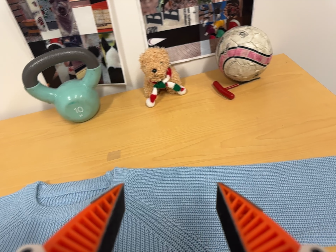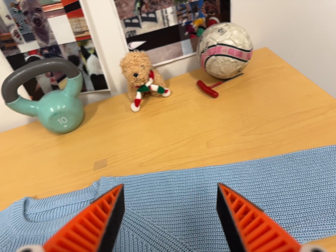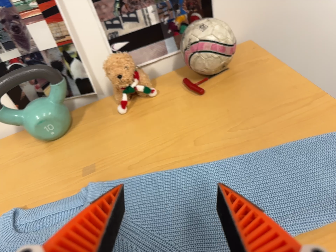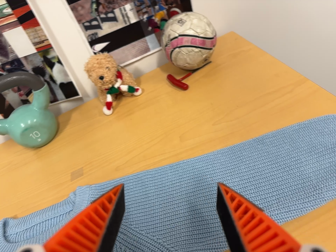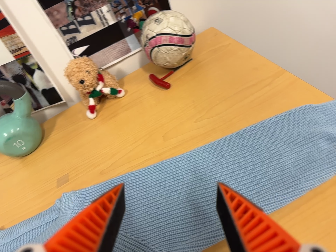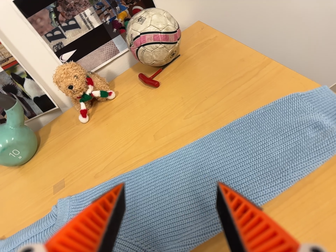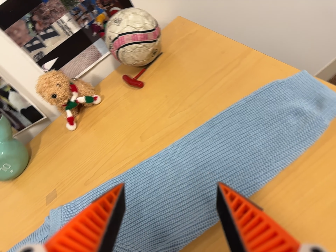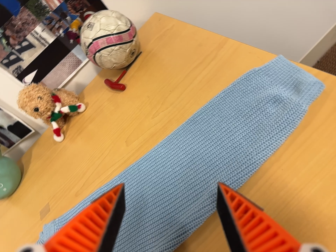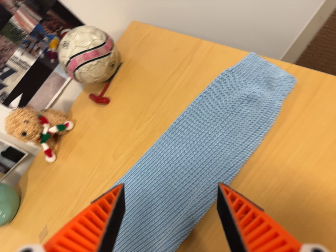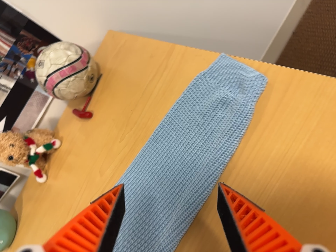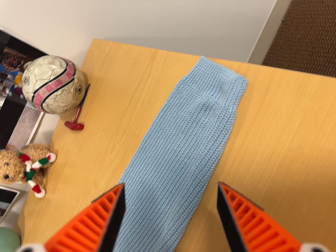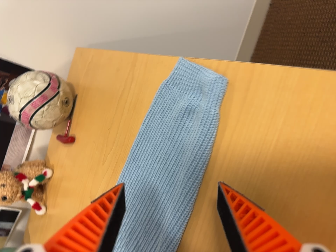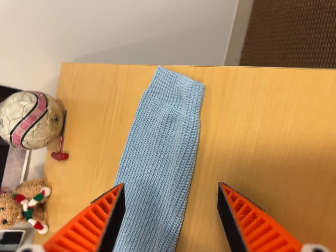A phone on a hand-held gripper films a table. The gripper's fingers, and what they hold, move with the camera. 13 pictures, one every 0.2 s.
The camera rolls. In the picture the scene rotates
counterclockwise.
The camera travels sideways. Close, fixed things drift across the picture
to the left.
0.0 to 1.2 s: The camera travels to its right, about 14 cm, so close, fixed things drift to the left. It rolls about its line of sight by about 25 degrees, and the scene rotates counterclockwise.
1.2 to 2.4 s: The camera travels to its right and toward the top of its view, about 18 cm, so close, fixed things drift to the left. It rolls about its line of sight by about 40 degrees, and the scene rotates counterclockwise.
The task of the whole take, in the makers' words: right arm across.
The film runs forward here.
